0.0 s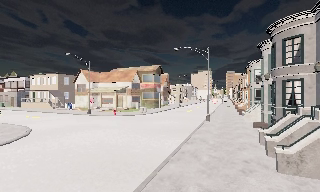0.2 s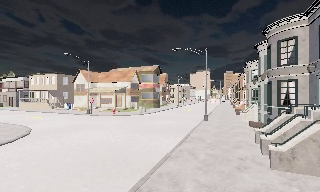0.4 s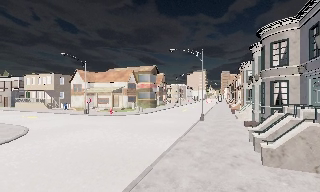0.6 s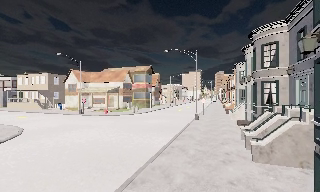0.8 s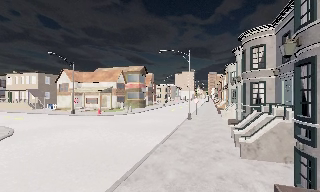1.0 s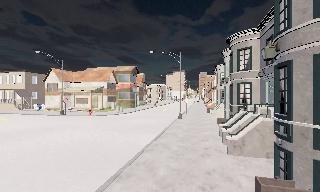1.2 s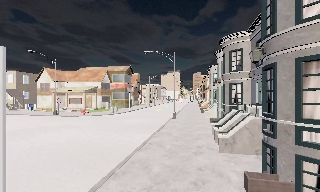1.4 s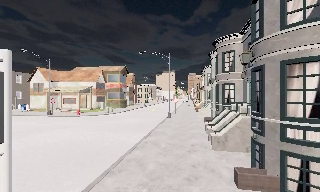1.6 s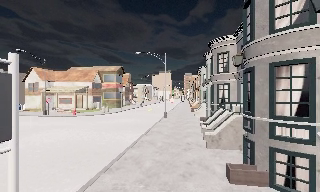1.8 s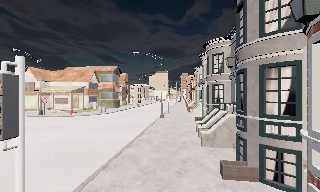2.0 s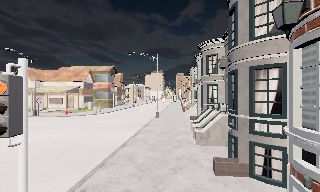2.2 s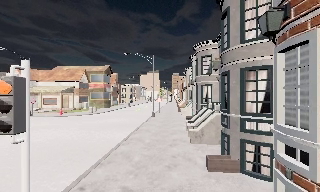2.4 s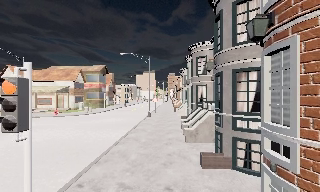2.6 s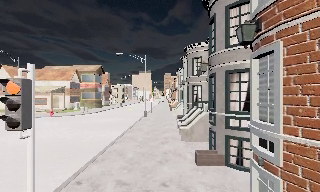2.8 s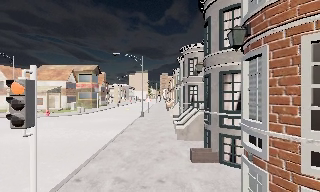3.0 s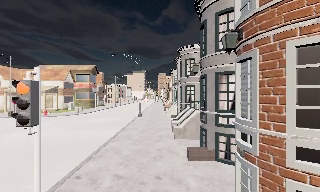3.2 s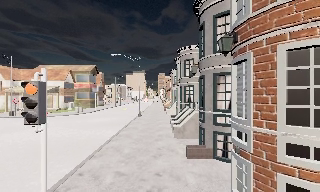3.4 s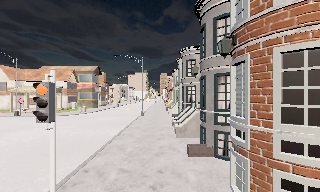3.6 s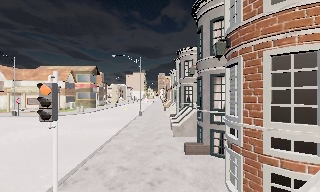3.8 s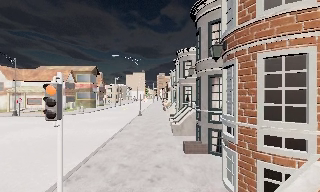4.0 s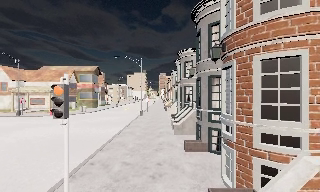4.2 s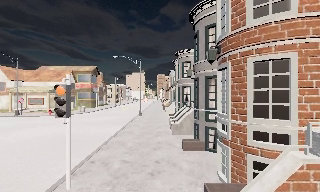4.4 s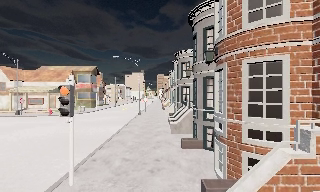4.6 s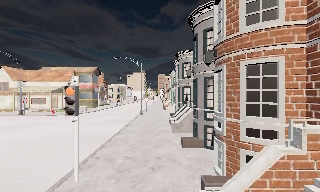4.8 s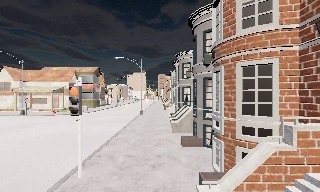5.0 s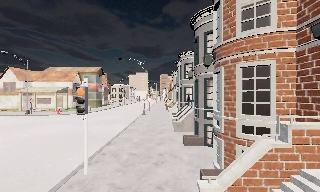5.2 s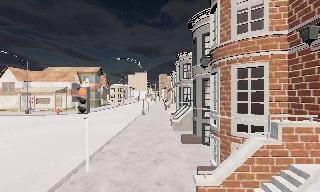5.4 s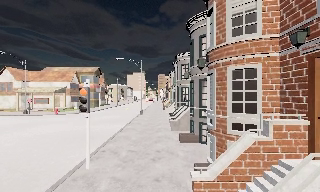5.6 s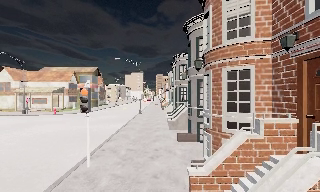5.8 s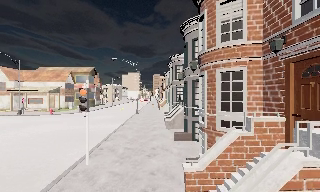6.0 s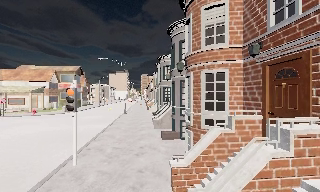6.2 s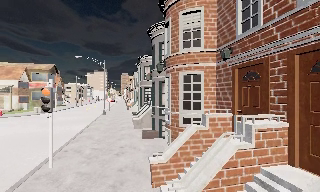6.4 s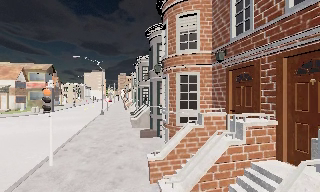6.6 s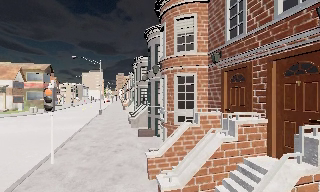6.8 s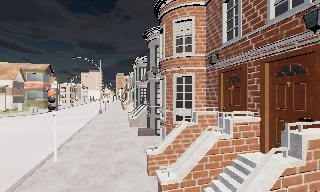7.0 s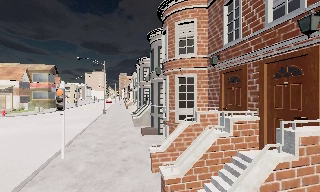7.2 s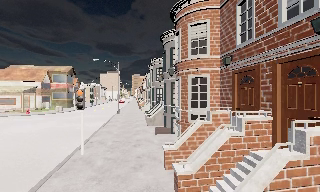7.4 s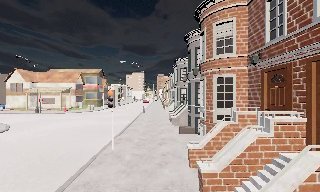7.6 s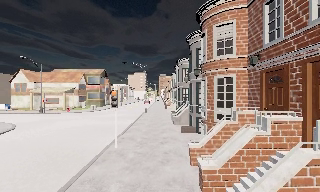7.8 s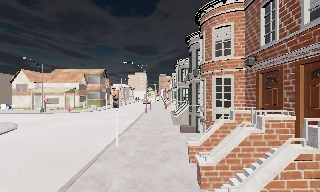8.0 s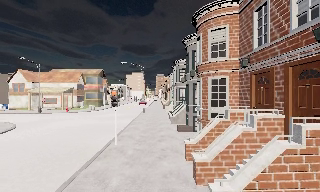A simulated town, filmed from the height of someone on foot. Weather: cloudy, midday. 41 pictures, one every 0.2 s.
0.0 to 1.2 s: The camera swings to its right by about 10 degrees, and the scene slides to the left. It travels backward, about 1.5 m, so what stands in front gets smaller.
1.2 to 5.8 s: The camera pans to its right, which is clockwise from overhead, by about 15 degrees. It travels backward, about 4.5 m, so what stands in front gets smaller.
5.8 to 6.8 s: The scene slides to the left, as the camera pans about 15 degrees to its right. It travels backward, about 1 m, so what stands in front gets smaller.
6.8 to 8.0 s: The camera pans to its left, which is counterclockwise from overhead, by about 15 degrees. It travels backward, about 1.5 m, so what stands in front gets smaller.
The film runs backward here.
